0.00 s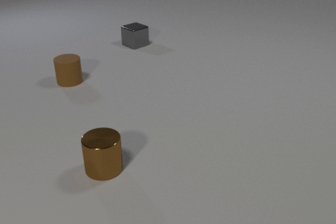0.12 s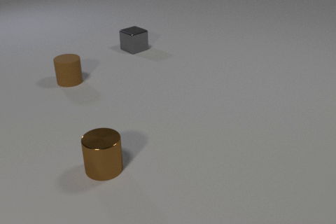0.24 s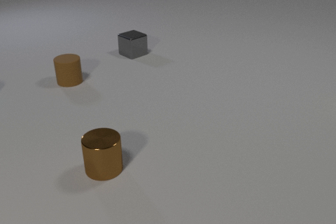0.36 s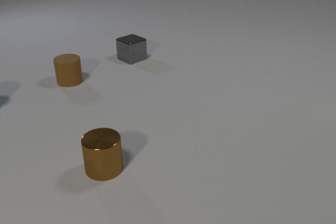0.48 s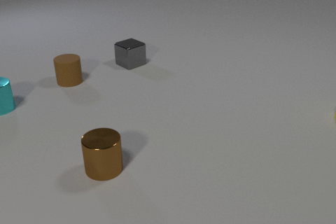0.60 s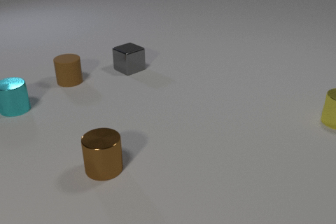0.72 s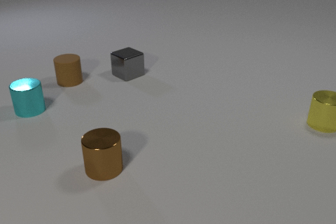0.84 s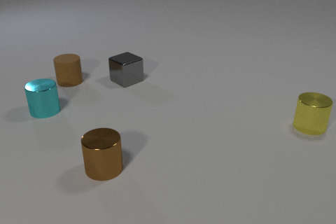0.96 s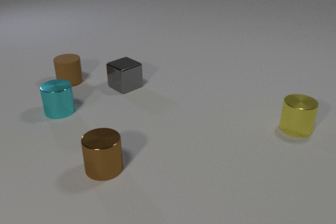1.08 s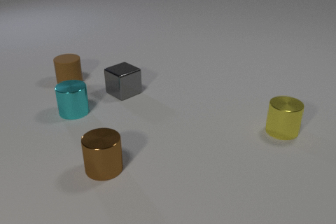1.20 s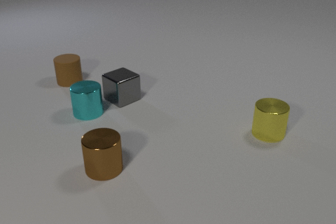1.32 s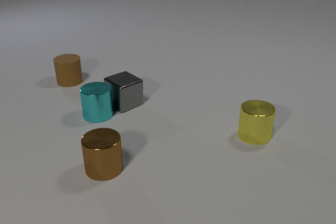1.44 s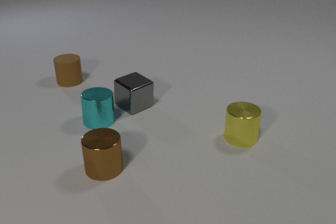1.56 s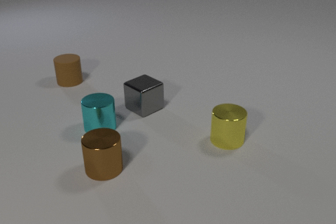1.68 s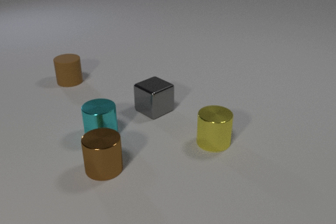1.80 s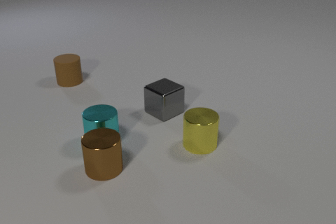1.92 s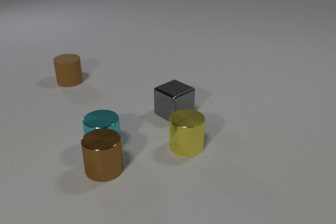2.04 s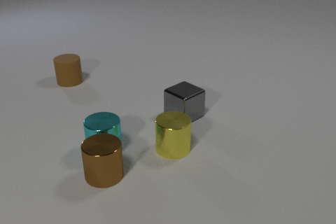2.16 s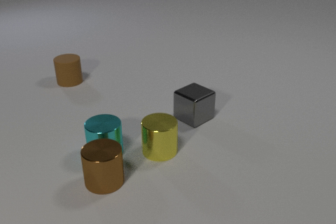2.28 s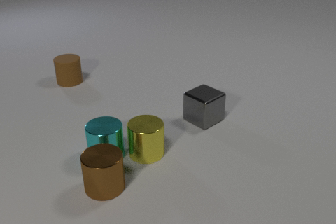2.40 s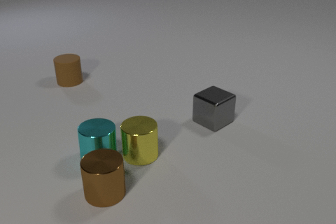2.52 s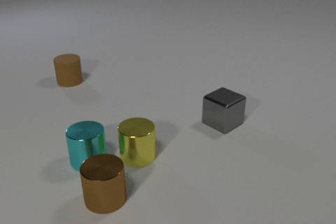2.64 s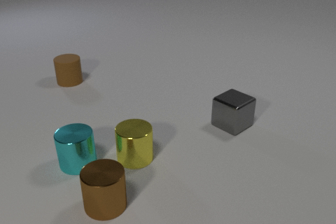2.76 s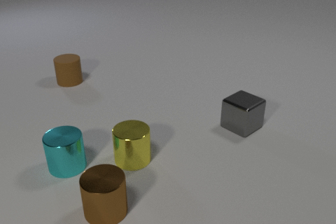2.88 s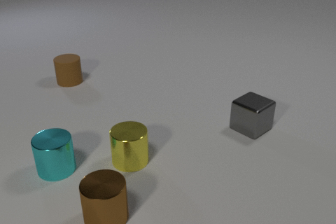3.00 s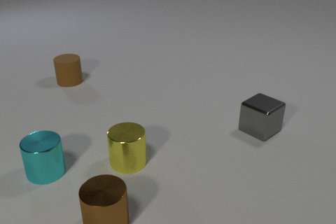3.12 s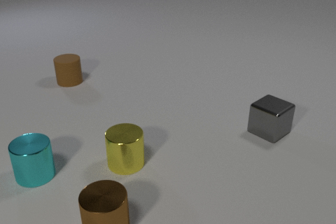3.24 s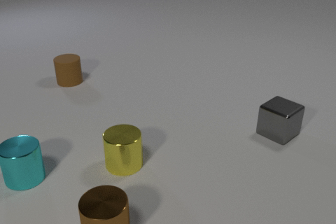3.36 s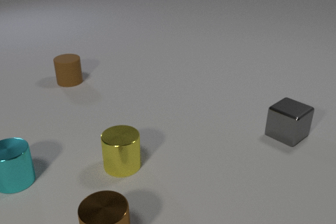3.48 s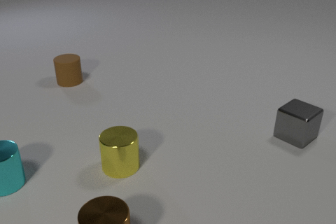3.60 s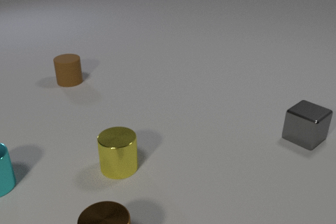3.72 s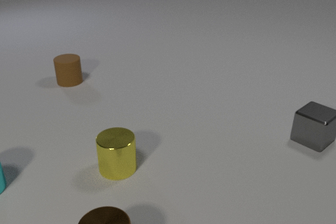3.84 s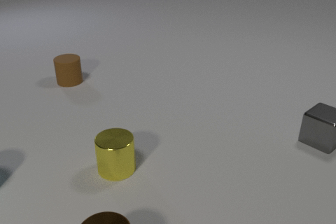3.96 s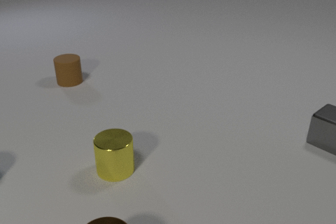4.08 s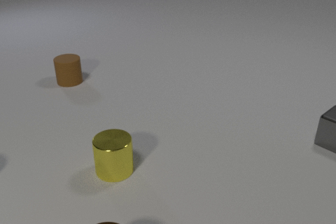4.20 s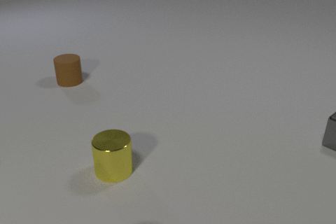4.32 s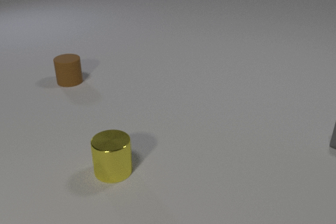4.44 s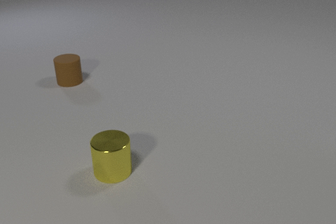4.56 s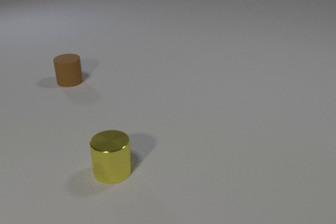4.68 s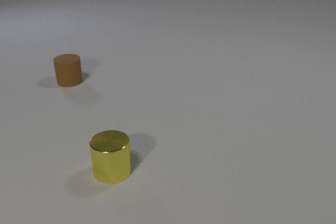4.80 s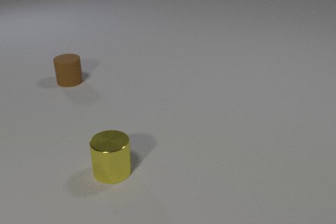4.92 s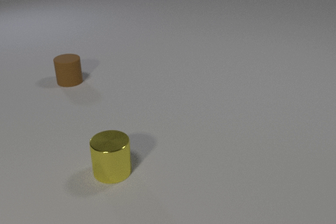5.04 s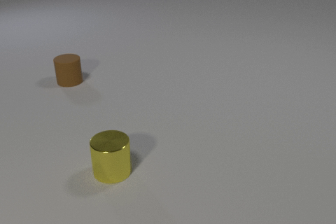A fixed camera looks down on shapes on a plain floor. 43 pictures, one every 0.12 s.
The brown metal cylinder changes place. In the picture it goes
toward the camera.
The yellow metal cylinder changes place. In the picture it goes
to the left.
0.00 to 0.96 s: The cyan metal cylinder comes in at the left edge, slides to the right and toward the camera. The gray metal cube slides toward the camera. The yellow metal cylinder comes in at the right edge, slides to the left and toward the camera.
0.96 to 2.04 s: The cyan metal cylinder slides toward the camera and to the right. The gray metal cube slides toward the camera and to the right. The brown metal cylinder slides toward the camera. The yellow metal cylinder slides to the left and toward the camera. The cyan metal cylinder and the gray metal cube collide. The cyan metal cylinder and the brown metal cylinder collide.
2.04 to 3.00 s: The cyan metal cylinder slides to the left. The gray metal cube slides to the right. The brown metal cylinder slides toward the camera. The yellow metal cylinder slides to the left and toward the camera. The cyan metal cylinder and the yellow metal cylinder collide.
3.00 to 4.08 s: The cyan metal cylinder slides to the left, leaves at the left edge. The gray metal cube slides to the right. The brown metal cylinder slides toward the camera. The yellow metal cylinder slides to the left and toward the camera.
4.08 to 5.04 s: The gray metal cube slides to the right, leaves at the right edge. The brown metal cylinder leaves at the bottom edge.
What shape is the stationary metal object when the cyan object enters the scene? cylinder.
What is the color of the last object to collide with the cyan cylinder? yellow.
How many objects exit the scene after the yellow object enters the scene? 3.
